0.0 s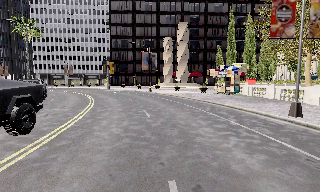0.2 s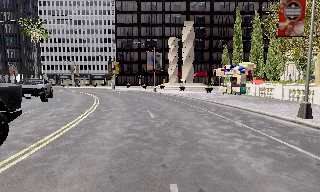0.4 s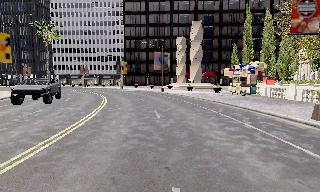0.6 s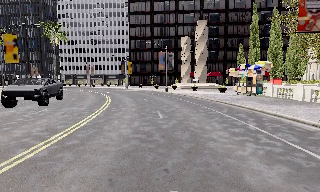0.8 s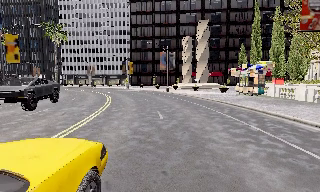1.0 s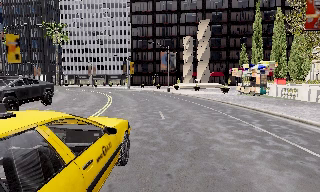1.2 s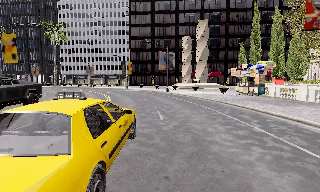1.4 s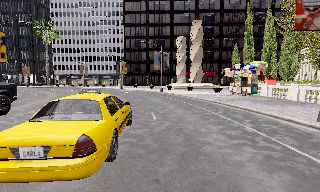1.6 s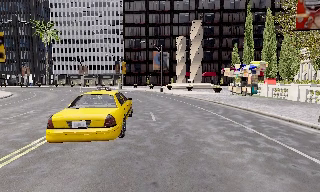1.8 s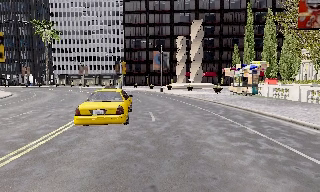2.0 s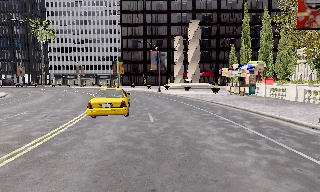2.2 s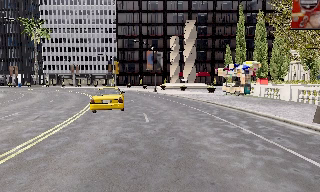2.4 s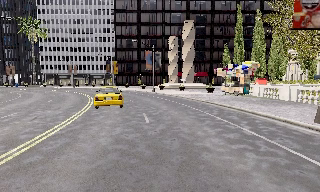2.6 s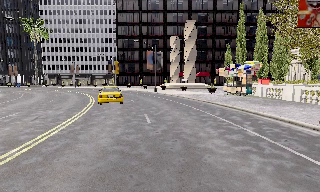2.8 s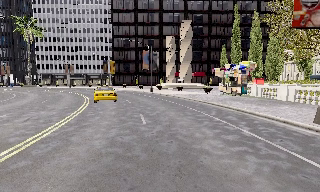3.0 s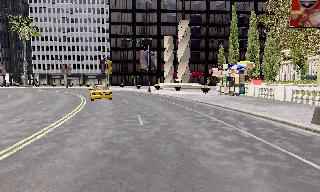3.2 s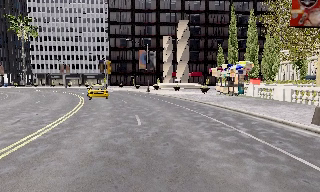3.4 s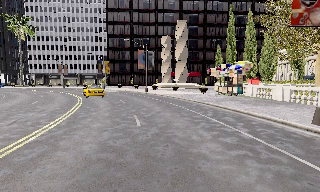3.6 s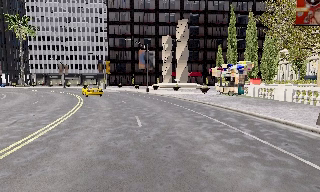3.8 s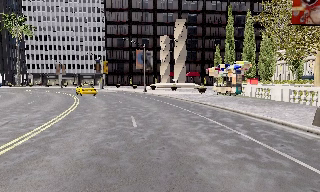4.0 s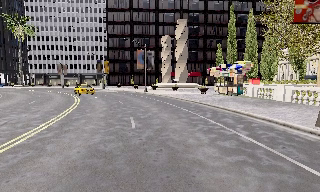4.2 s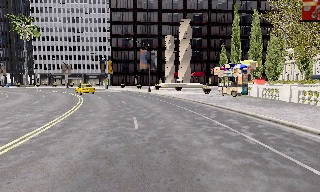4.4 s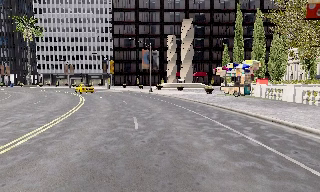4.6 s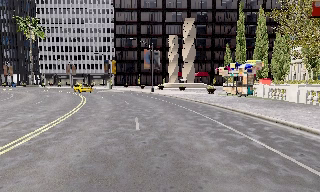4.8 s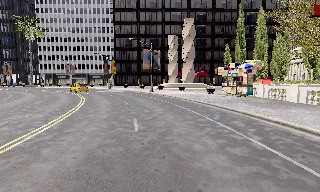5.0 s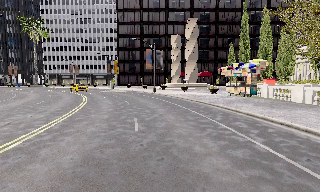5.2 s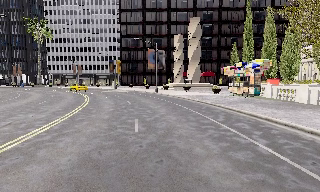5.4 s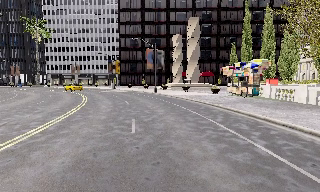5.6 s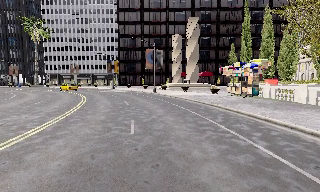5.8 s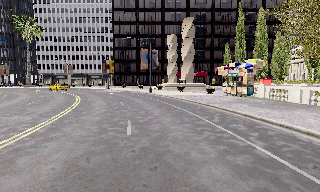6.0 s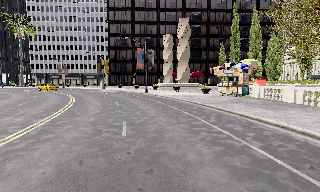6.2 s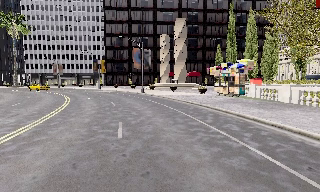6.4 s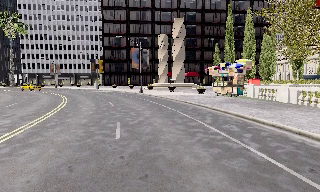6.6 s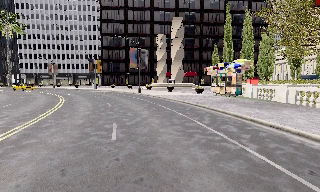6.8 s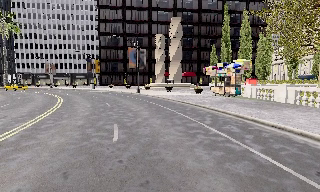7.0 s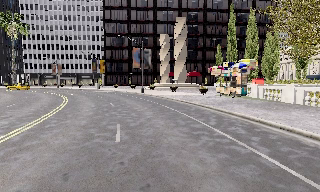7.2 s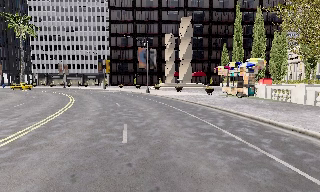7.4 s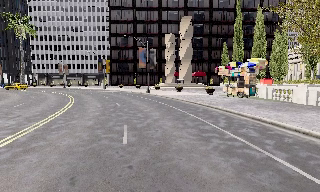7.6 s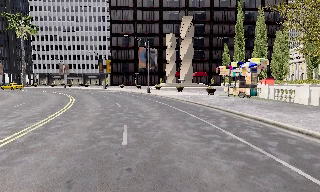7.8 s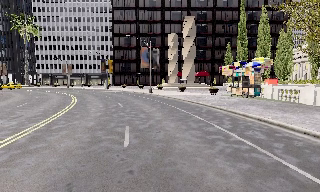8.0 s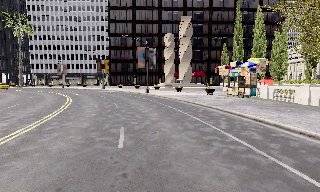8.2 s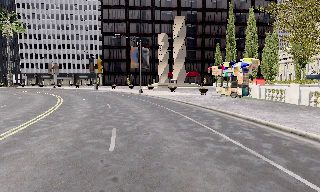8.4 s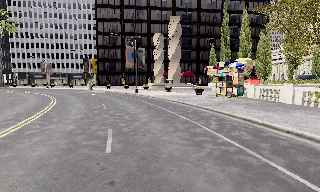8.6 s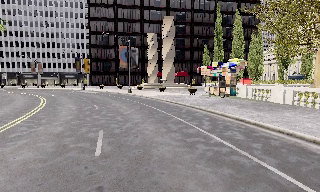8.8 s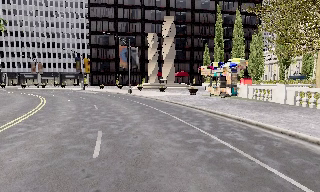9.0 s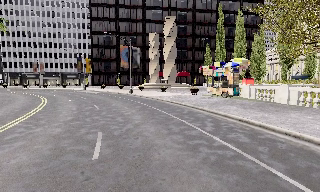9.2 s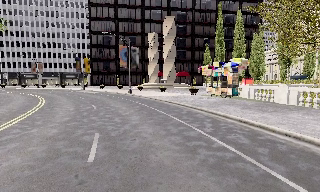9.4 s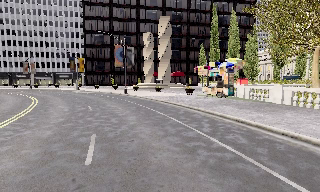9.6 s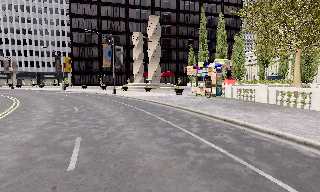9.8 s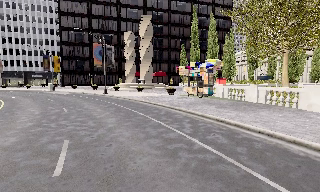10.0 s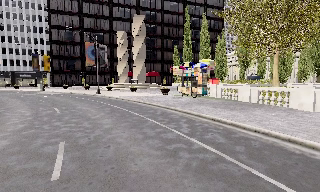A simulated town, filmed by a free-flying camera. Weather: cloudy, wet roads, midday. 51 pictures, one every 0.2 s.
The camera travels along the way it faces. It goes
forward.
0.0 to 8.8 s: The camera travels forward, about 4 m, so what stands in front looms larger.
8.8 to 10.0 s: The camera swings to its right by about 10 degrees, and the scene slides to the left. It travels forward, about 0.5 m, so what stands in front looms larger.
The film runs forward here.
